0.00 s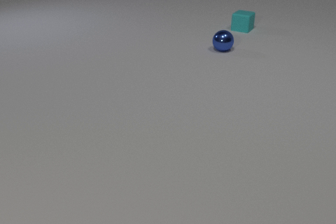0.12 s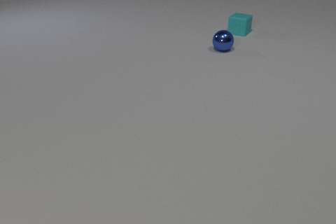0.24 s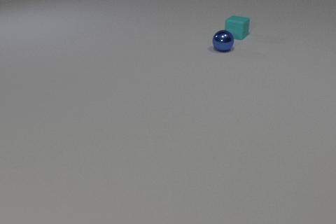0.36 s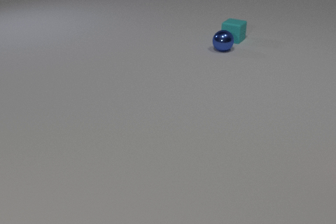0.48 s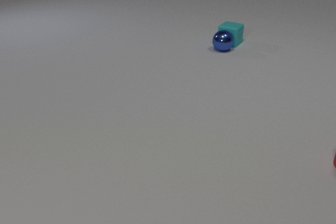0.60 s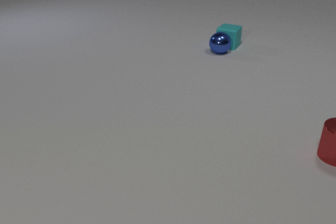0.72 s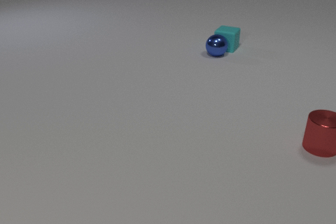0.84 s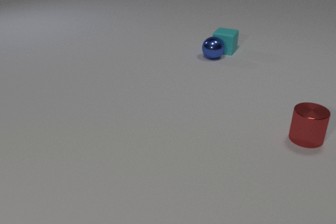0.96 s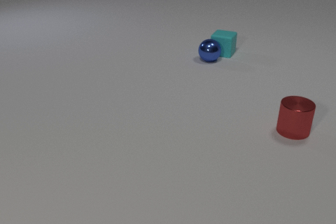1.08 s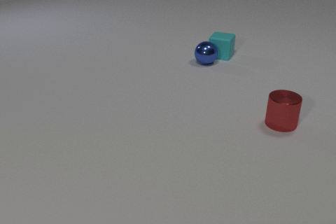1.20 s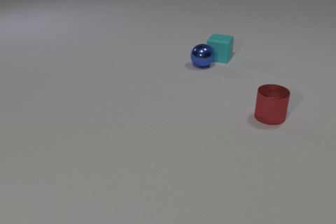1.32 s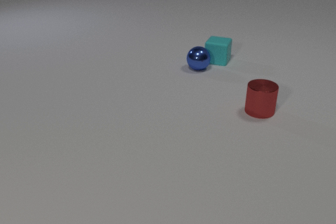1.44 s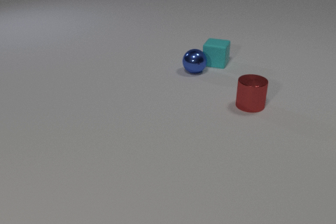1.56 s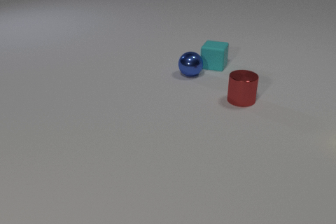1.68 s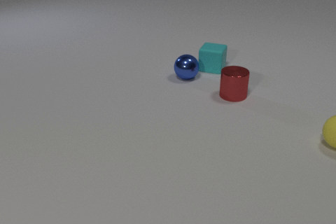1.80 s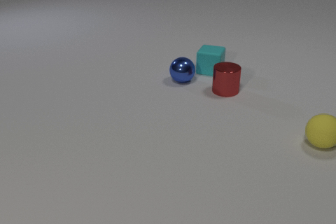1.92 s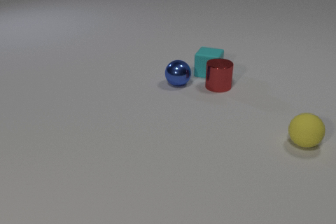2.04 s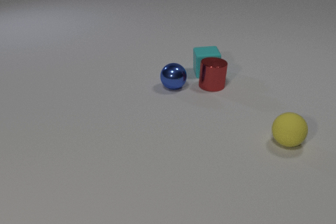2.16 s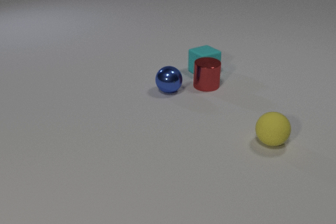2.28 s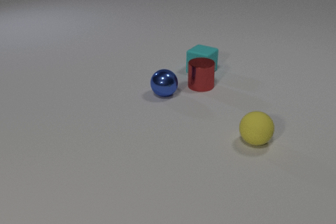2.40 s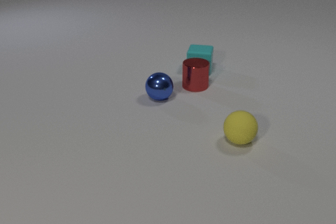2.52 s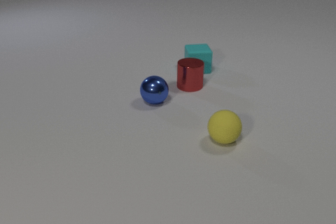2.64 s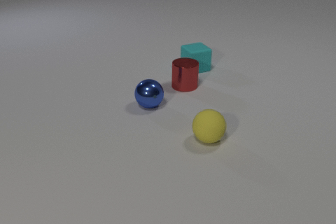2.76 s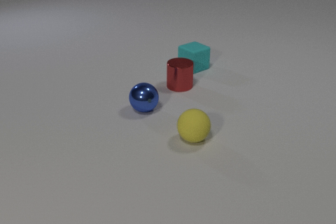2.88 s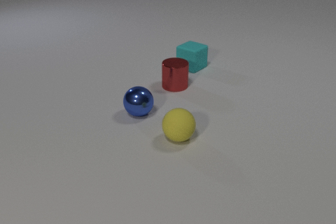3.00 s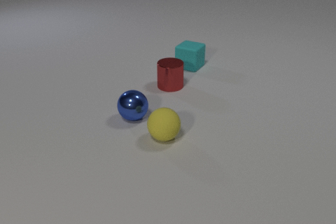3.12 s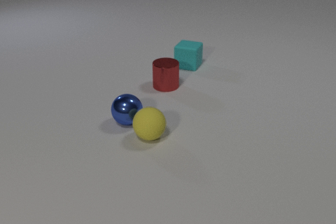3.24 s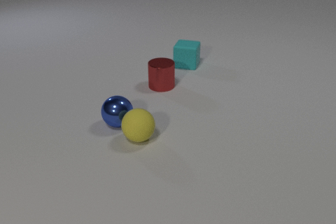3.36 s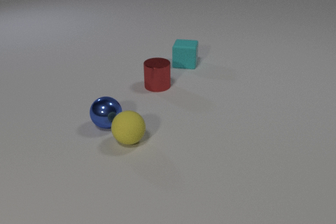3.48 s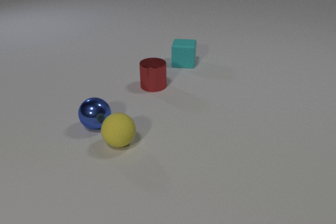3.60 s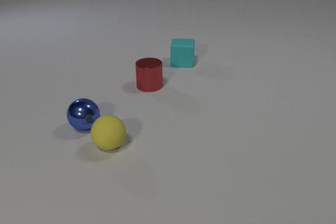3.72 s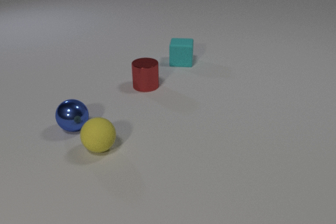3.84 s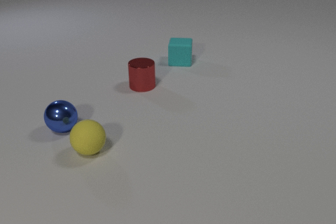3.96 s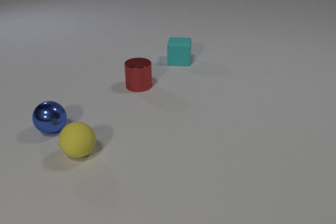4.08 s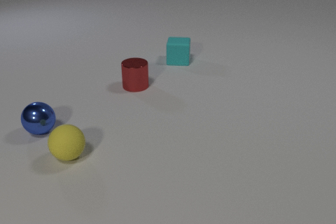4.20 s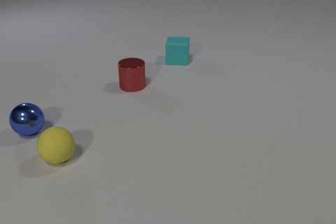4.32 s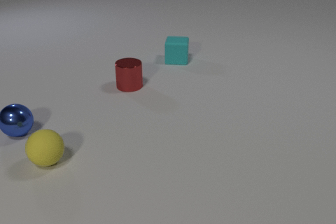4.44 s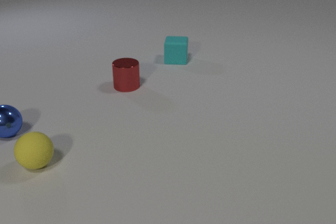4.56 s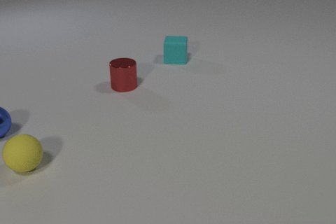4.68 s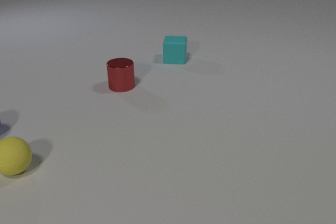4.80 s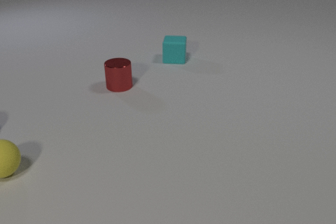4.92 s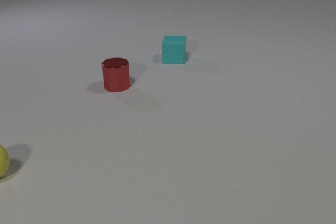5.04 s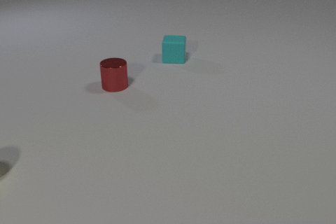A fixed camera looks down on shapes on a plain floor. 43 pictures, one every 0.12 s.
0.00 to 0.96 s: The cyan rubber cube slides toward the camera. The blue metal sphere rolls toward the camera and to the left. The red metal cylinder comes in at the right edge, slides to the left and away from the camera. The cyan rubber cube and the blue metal sphere collide.
0.96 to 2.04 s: The cyan rubber cube slides toward the camera, spins so that its near face slides to the right, counterclockwise seen from above. The blue metal sphere rolls toward the camera and to the left. The red metal cylinder slides to the left and away from the camera. The yellow rubber sphere comes in at the right edge, rolls to the left. The cyan rubber cube and the red metal cylinder collide.
2.04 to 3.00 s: The cyan rubber cube slides to the left and away from the camera, spins so that its near face slides to the right, counterclockwise seen from above. The blue metal sphere rolls toward the camera and to the left. The red metal cylinder slides to the left. The yellow rubber sphere rolls to the left.
3.00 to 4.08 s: The cyan rubber cube slides away from the camera and to the left, spins so that its near face slides to the right, counterclockwise seen from above. The blue metal sphere rolls to the left. The red metal cylinder slides to the left. The yellow rubber sphere rolls to the left. The blue metal sphere and the yellow rubber sphere collide.
4.08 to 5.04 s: The cyan rubber cube slides away from the camera. The blue metal sphere rolls to the left, leaves at the left edge. The red metal cylinder slides to the left. The yellow rubber sphere rolls to the left, leaves at the left edge.
What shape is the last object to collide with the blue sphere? sphere.
What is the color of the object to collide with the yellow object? blue.
What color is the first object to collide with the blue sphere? cyan.
